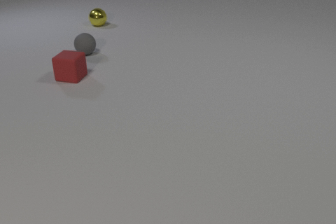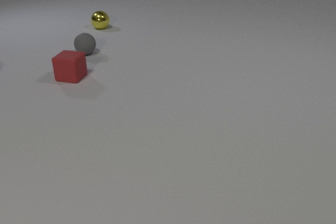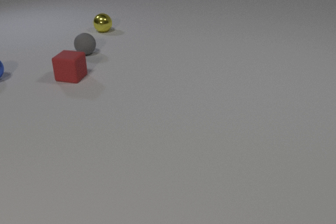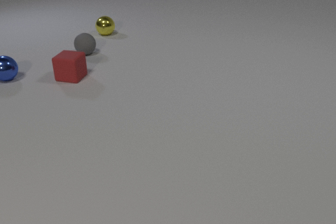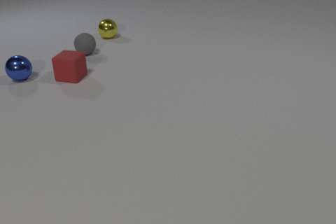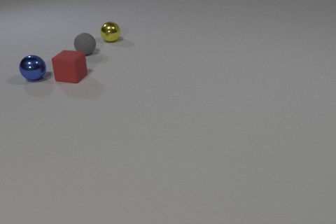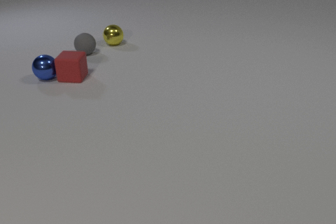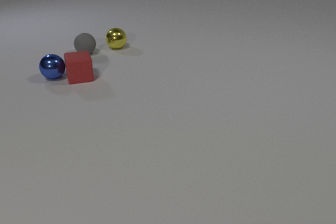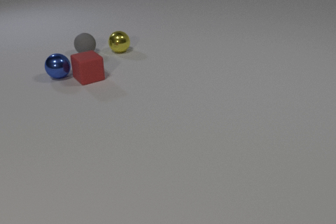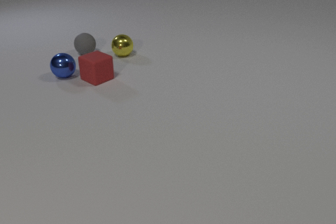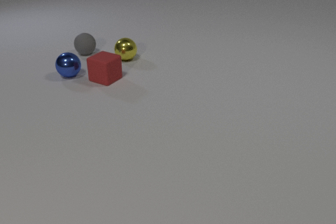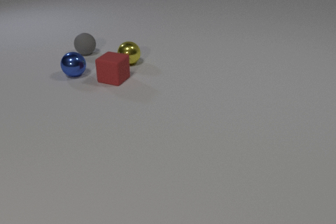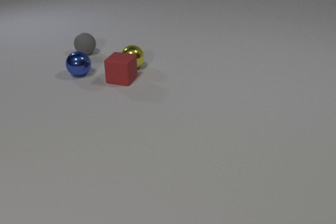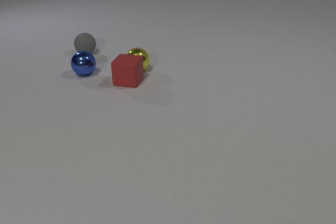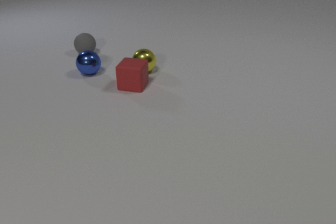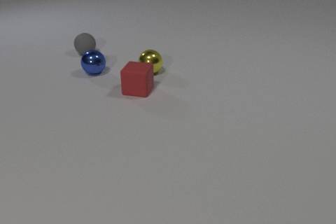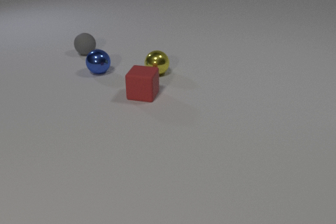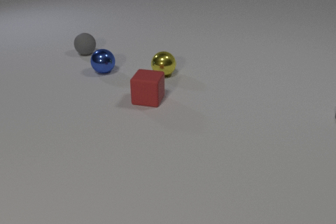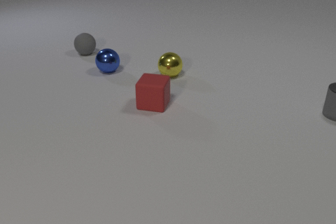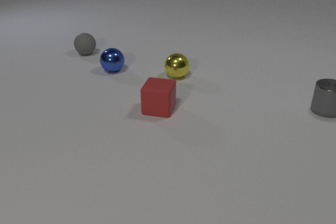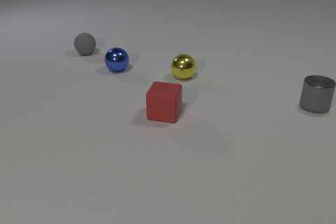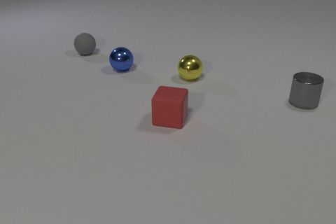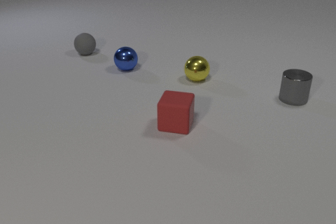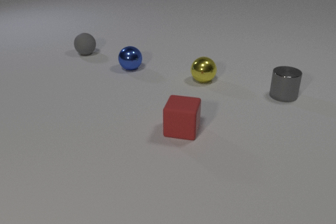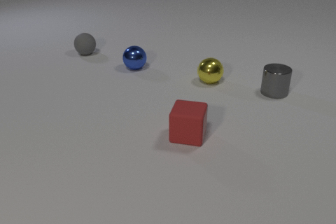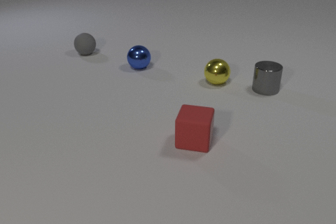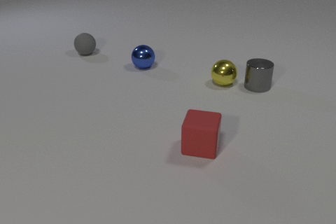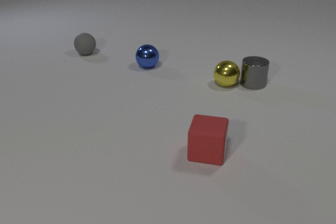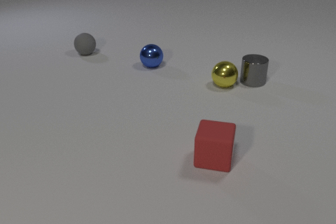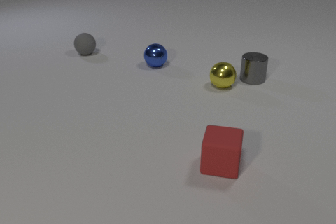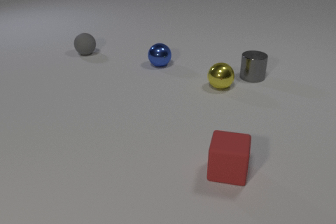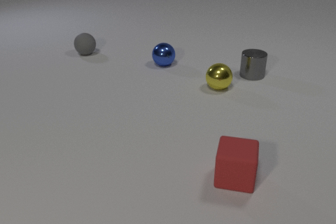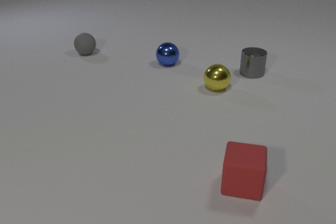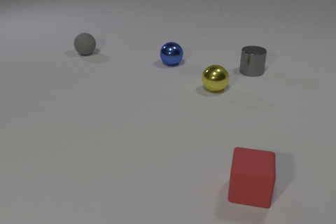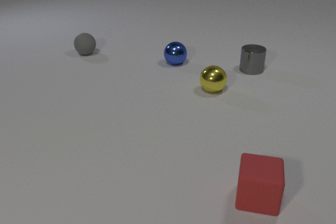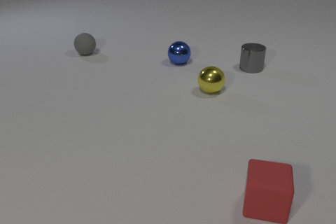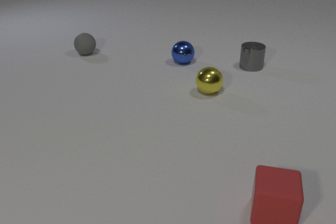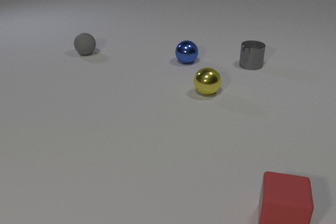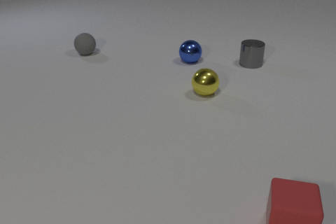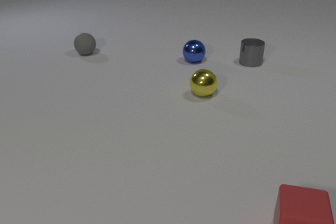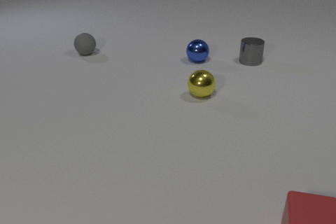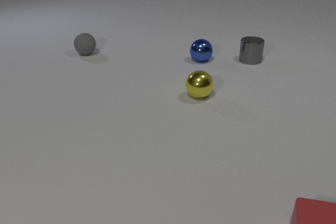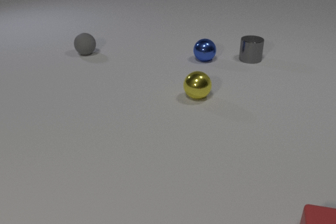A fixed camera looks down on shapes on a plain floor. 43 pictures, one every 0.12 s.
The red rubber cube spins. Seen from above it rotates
counterclockwise.
The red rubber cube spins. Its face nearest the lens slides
to the right.
0.00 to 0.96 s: The blue metal sphere comes in at the left edge, rolls to the right. The red rubber cube slides to the right, spins counterclockwise seen from above by about 45 degrees, its near face sliding to the right. The yellow metal sphere rolls toward the camera. The blue metal sphere and the red rubber cube collide.
0.96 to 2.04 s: The blue metal sphere rolls to the right. The red rubber cube slides to the right and toward the camera, spins so that its near face slides to the right, counterclockwise seen from above. The yellow metal sphere rolls toward the camera and to the right. The red rubber cube and the yellow metal sphere collide.
2.04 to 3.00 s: The blue metal sphere rolls to the right. The red rubber cube slides toward the camera and to the right. The yellow metal sphere rolls to the right. The gray metal cylinder slides to the left and away from the camera.
3.00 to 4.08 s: The blue metal sphere rolls to the right. The red rubber cube slides toward the camera and to the right. The yellow metal sphere rolls toward the camera. The gray metal cylinder slides away from the camera. The yellow metal sphere and the gray metal cylinder collide.
4.08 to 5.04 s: The blue metal sphere rolls to the right. The red rubber cube slides to the right and toward the camera. The yellow metal sphere rolls toward the camera and to the left. The gray metal cylinder slides away from the camera.
What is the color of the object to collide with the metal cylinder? yellow.
What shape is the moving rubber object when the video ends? cube.
What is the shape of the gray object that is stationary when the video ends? sphere.
